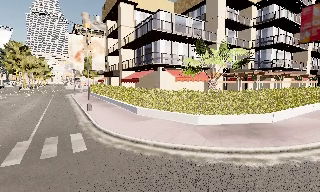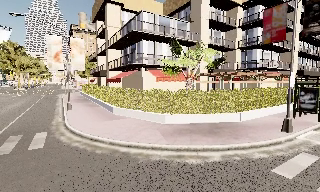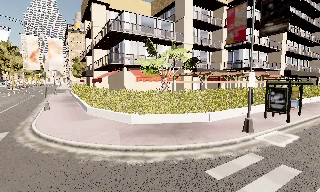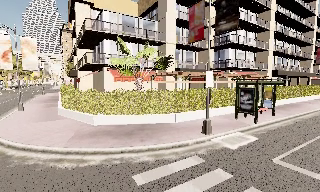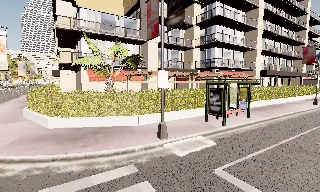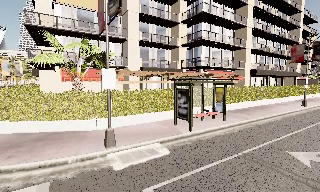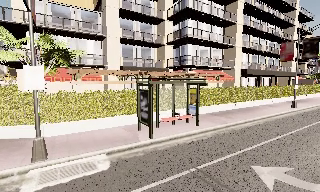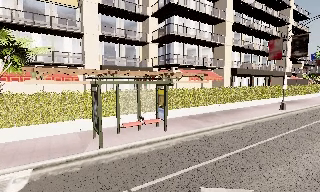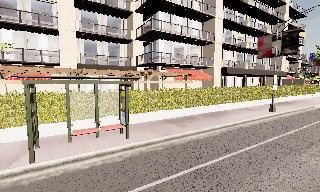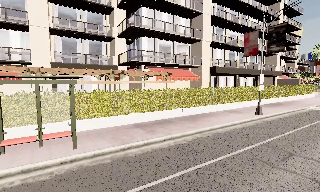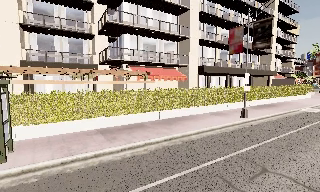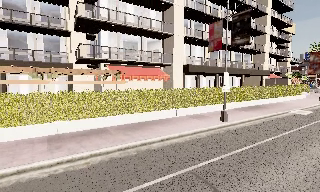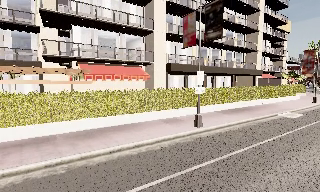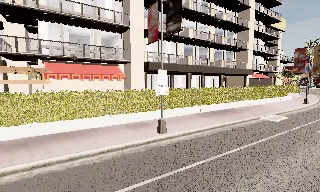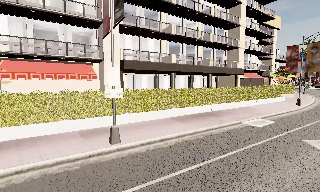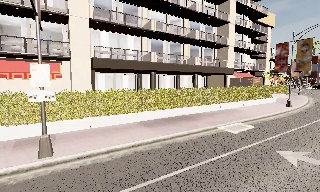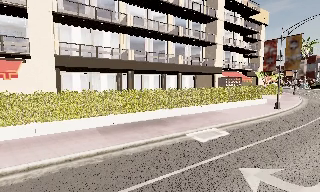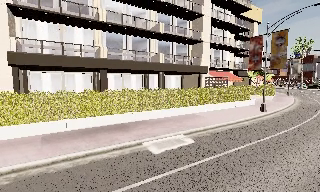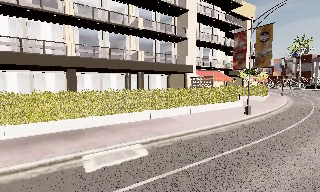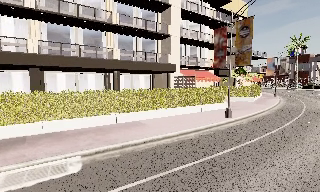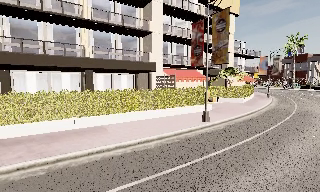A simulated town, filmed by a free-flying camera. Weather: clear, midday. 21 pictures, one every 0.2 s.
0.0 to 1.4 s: The camera travels to its right, about 15 m, so close, fixed things drift to the left.
1.4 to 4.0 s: The camera travels to its right and forward, about 30 m, so close, fixed things drift to the left.
The film runs backward here.
